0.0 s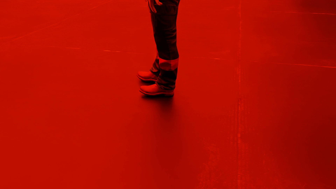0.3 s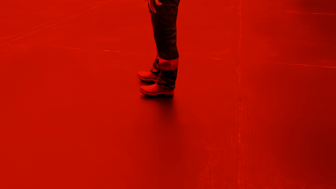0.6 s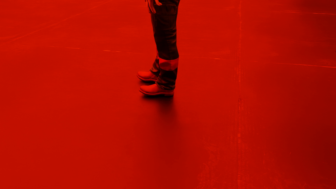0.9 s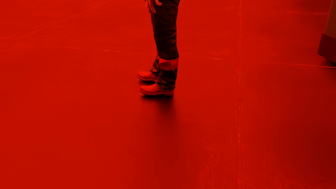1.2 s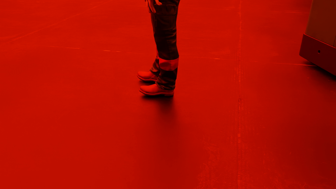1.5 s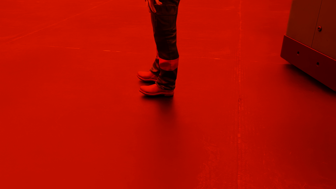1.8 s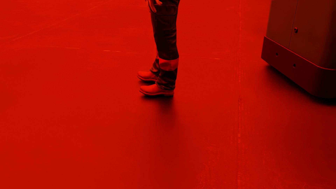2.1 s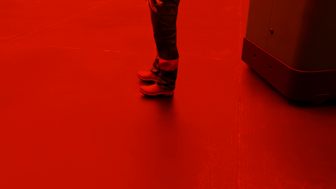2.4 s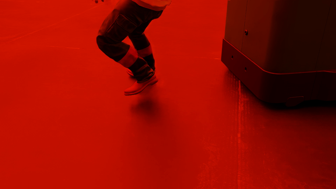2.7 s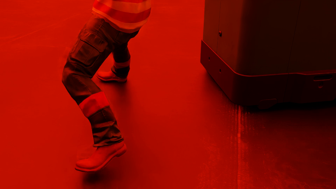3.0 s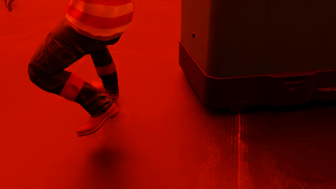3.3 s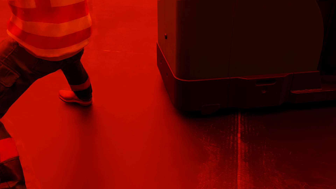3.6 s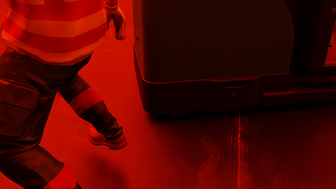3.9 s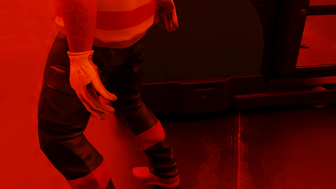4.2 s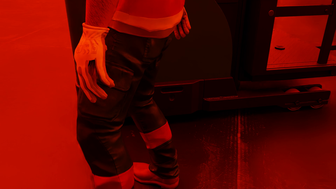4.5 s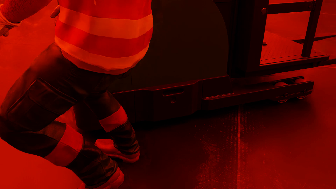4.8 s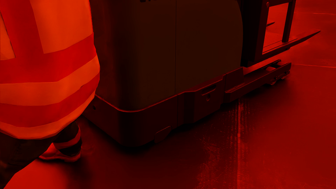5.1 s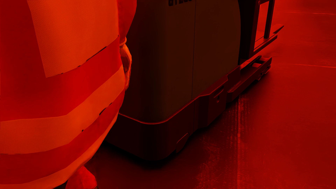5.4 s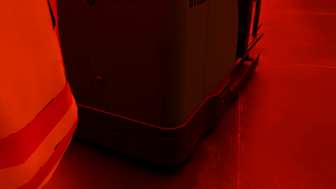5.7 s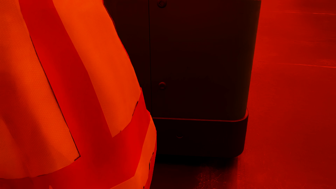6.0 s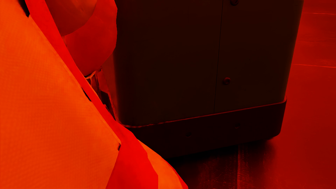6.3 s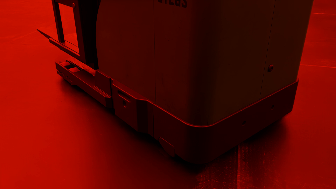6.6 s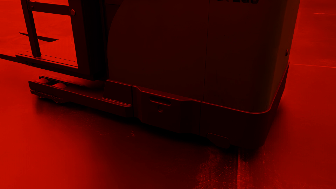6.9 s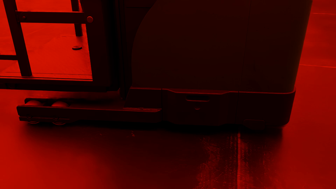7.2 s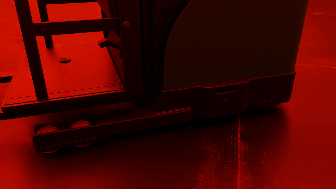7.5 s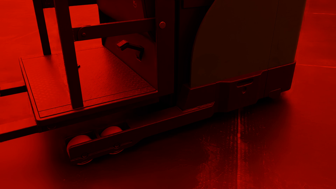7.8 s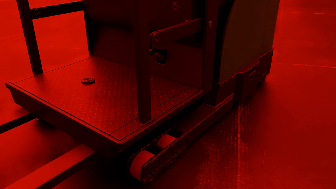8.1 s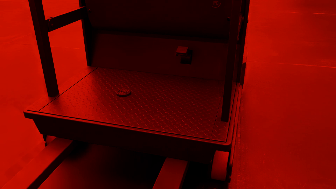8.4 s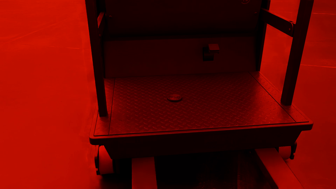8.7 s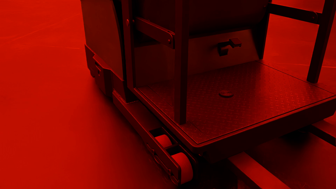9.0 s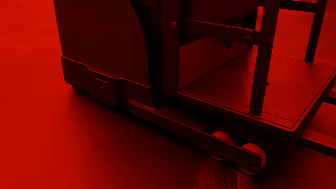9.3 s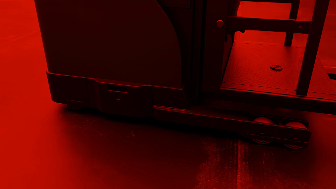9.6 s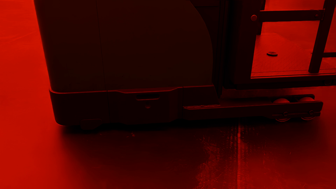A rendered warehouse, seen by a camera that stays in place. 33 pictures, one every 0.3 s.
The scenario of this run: Near miss between a forklift and a person.
